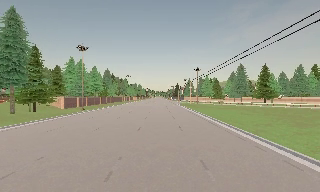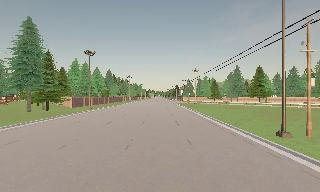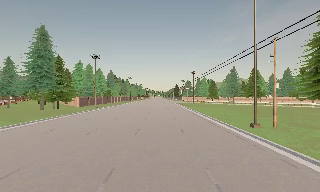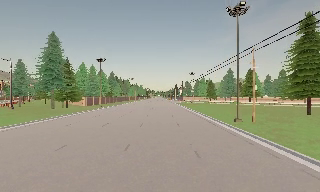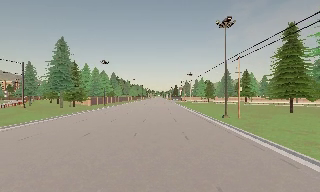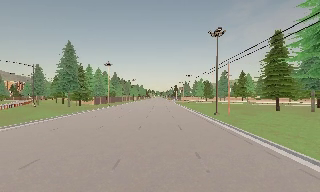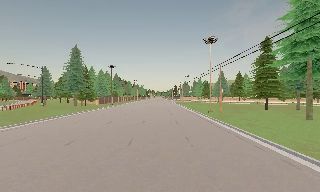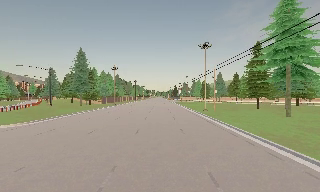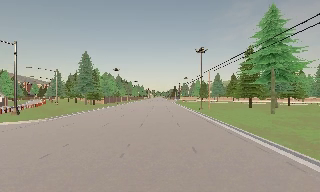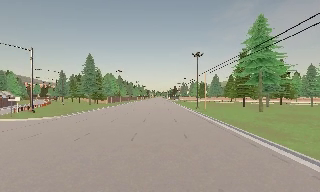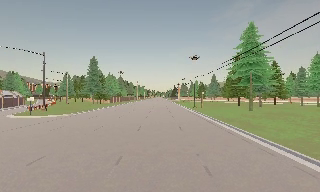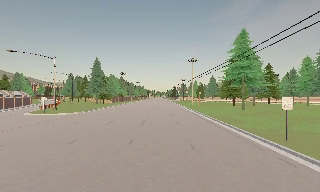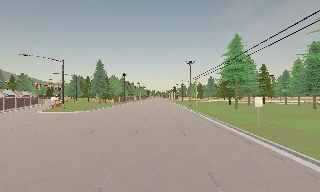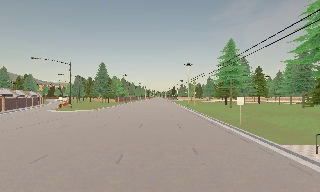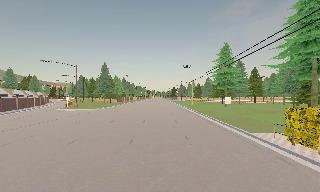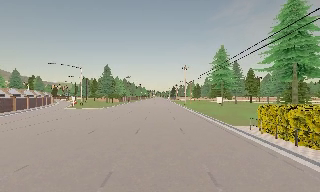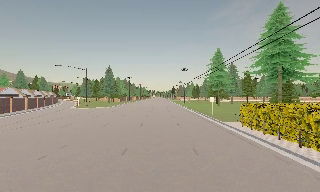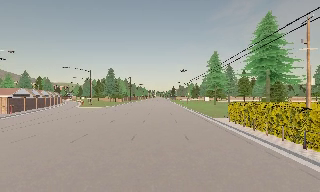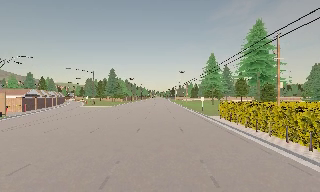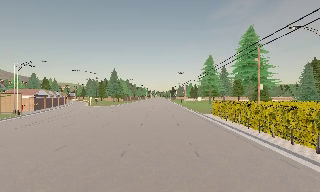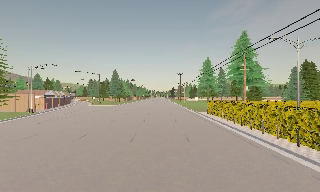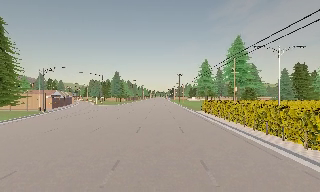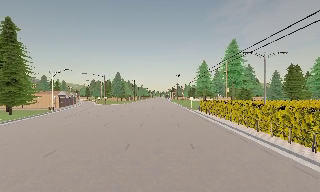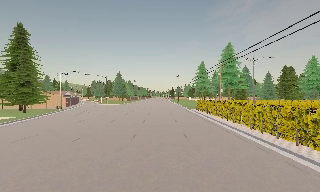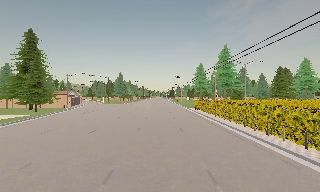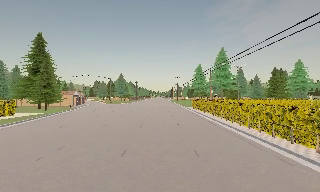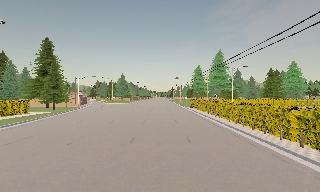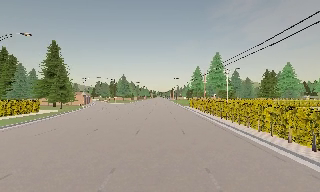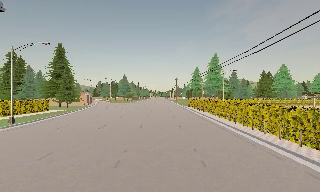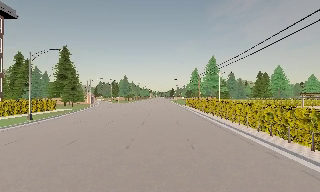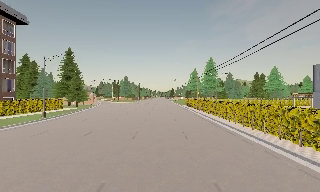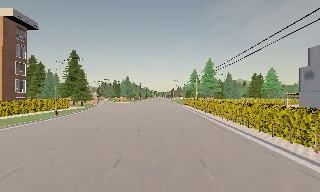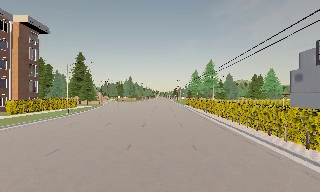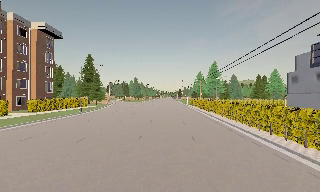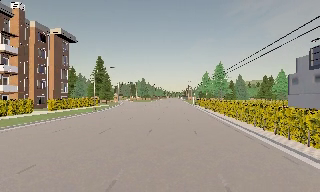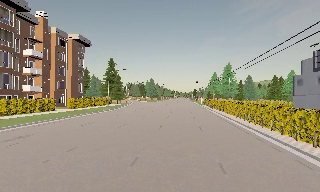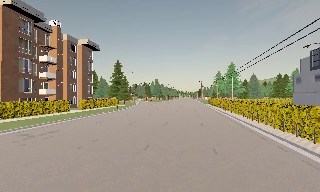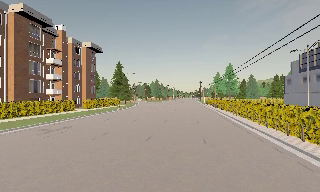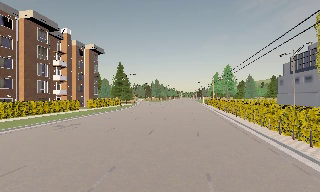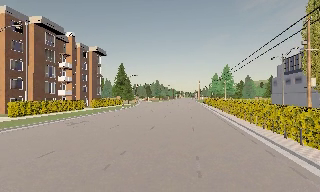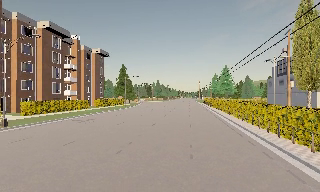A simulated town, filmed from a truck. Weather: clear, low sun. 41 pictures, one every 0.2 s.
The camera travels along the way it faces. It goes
backward.
0.0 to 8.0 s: The camera pans to its left, which is counterclockwise from overhead, by about 10 degrees. It travels backward, about 95 m, so what stands in front gets smaller.
The film runs backward here.
